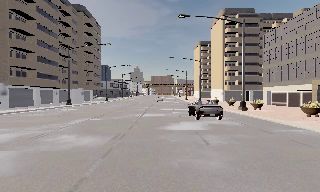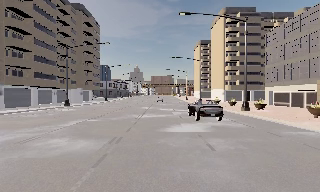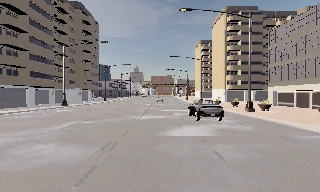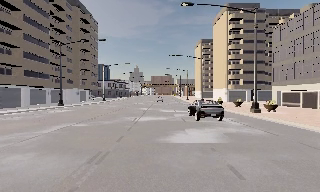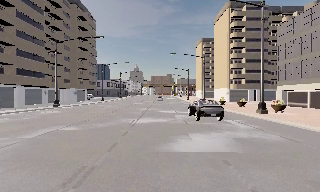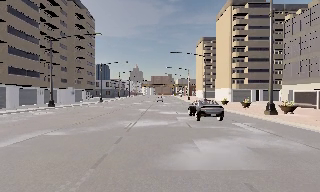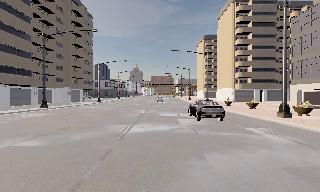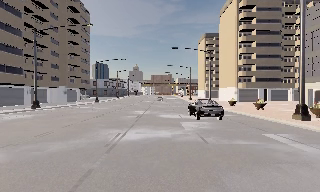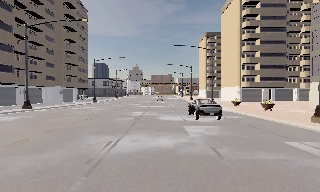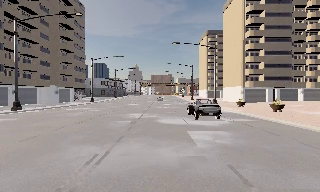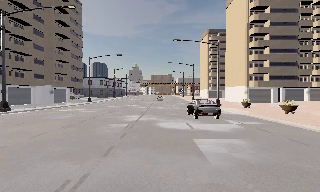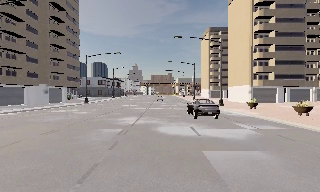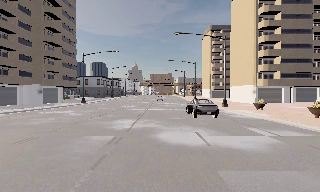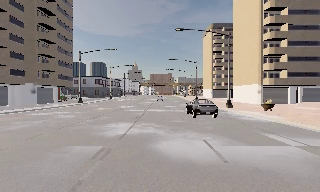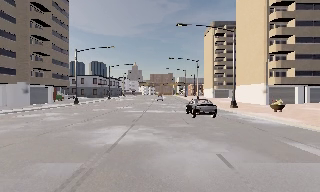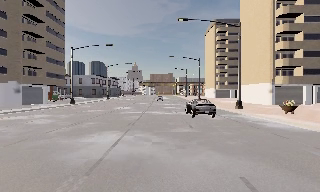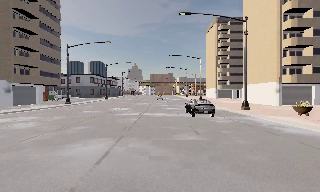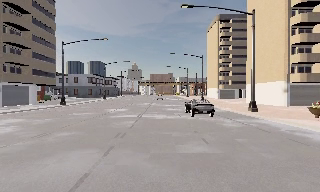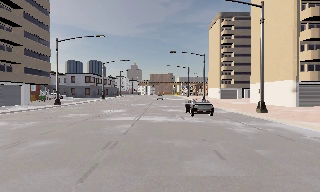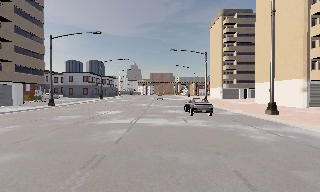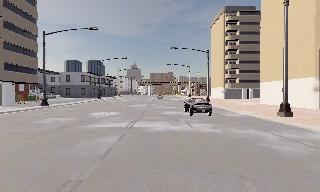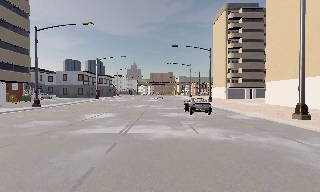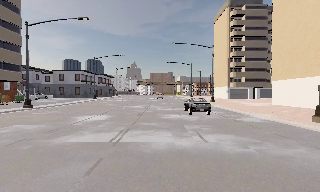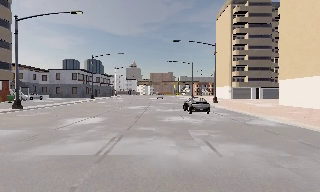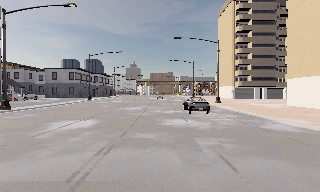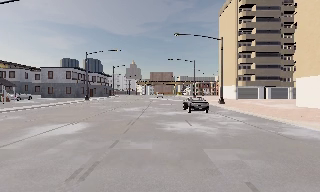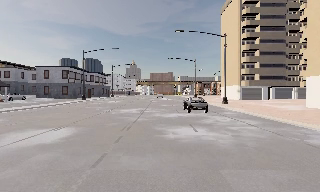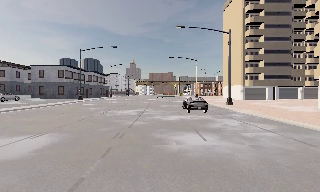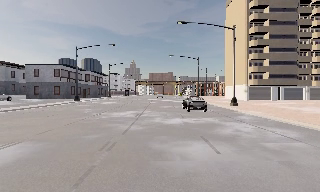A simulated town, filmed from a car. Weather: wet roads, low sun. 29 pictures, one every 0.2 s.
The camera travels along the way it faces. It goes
forward.
0.0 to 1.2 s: The camera travels forward, about 6 m, so what stands in front looms larger. It gains speed.
1.2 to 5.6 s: The camera travels forward, about 30 m, so what stands in front looms larger.
The film runs forward here.
